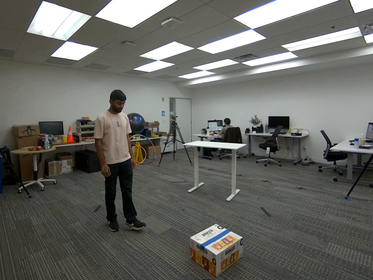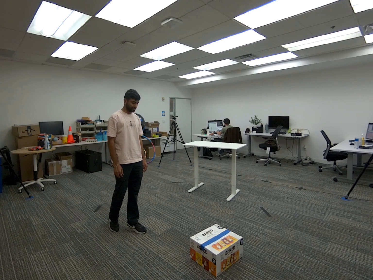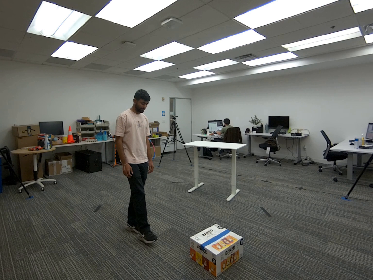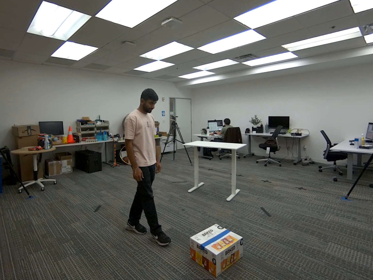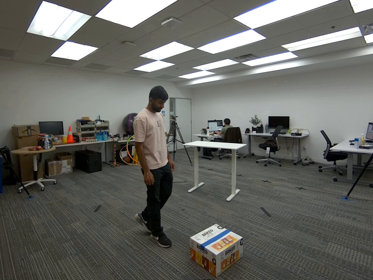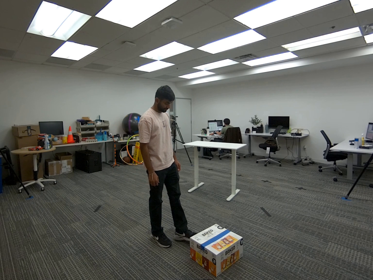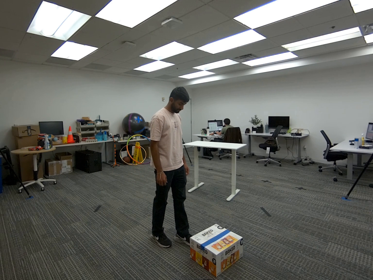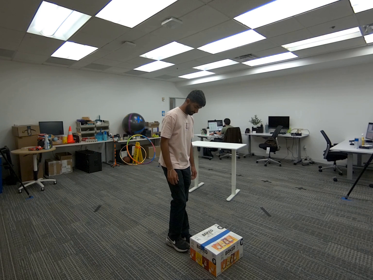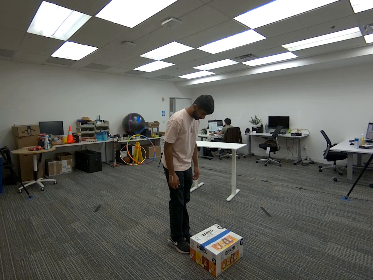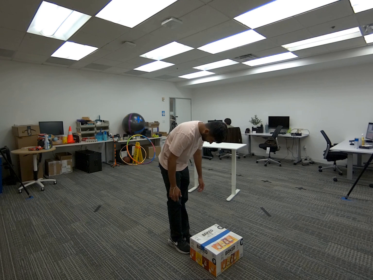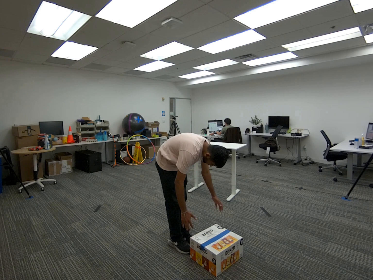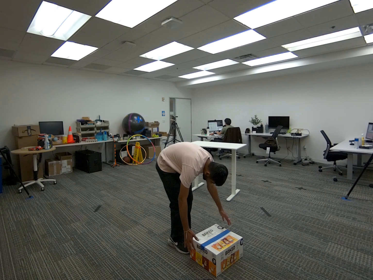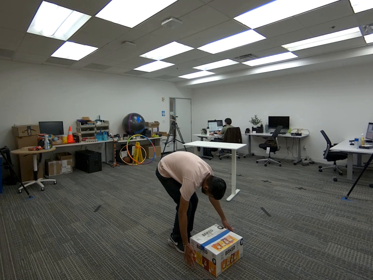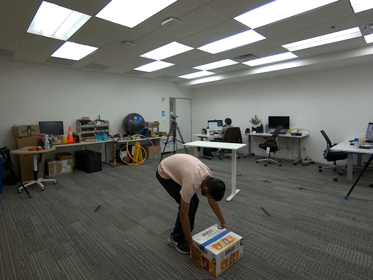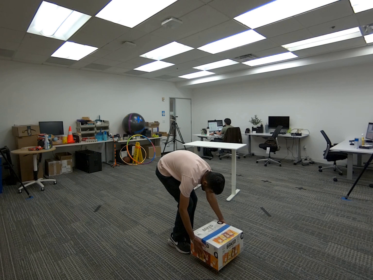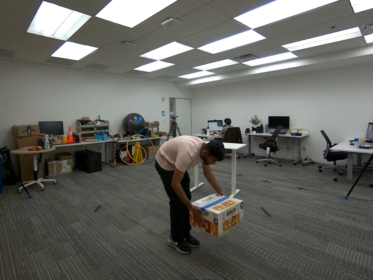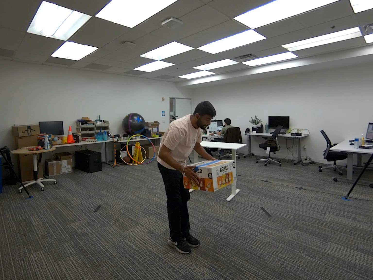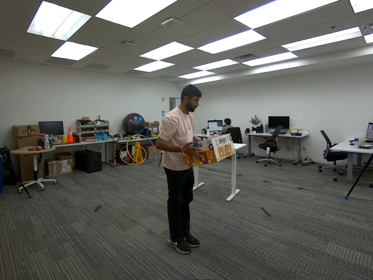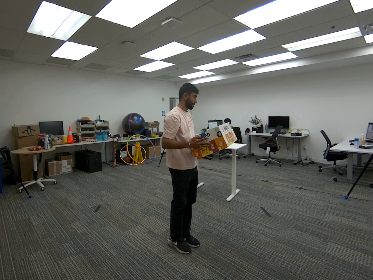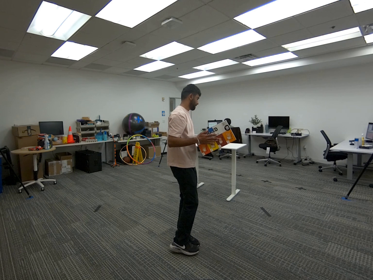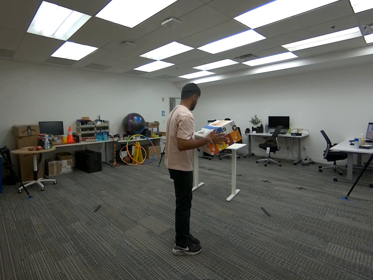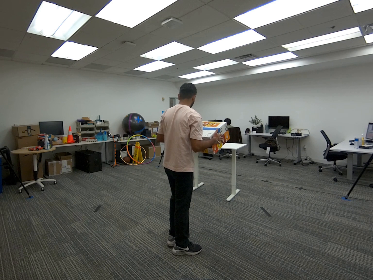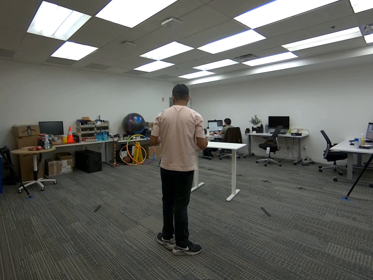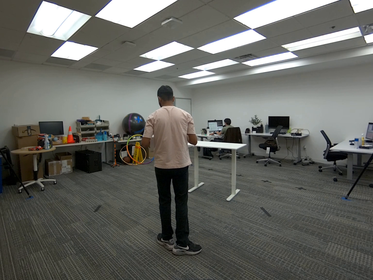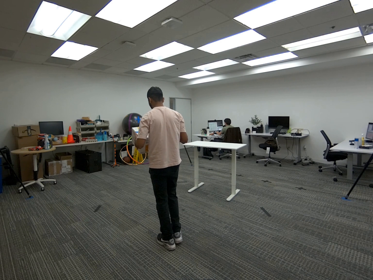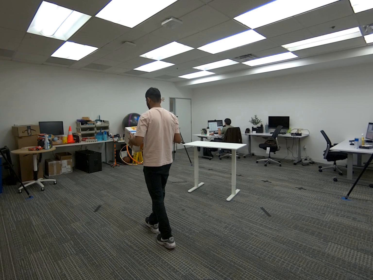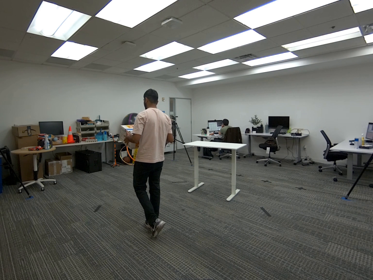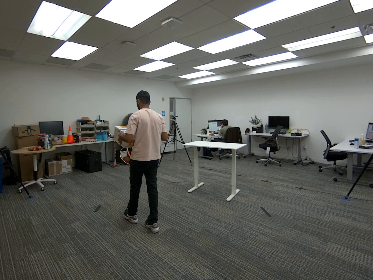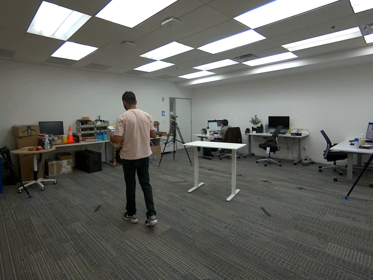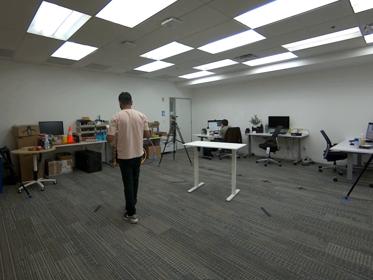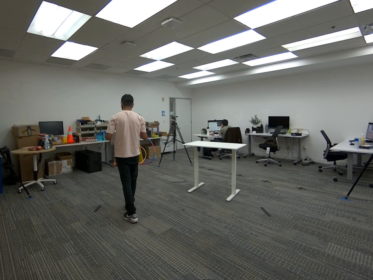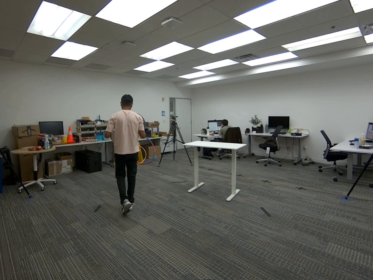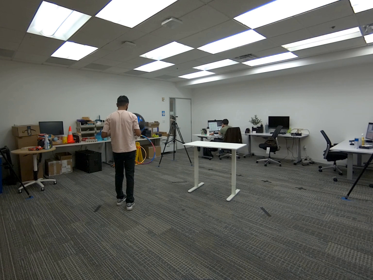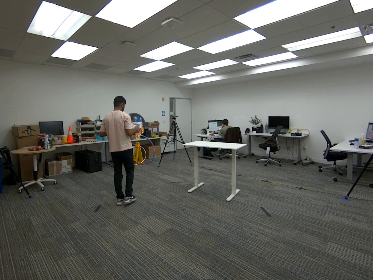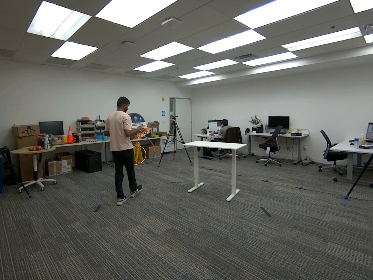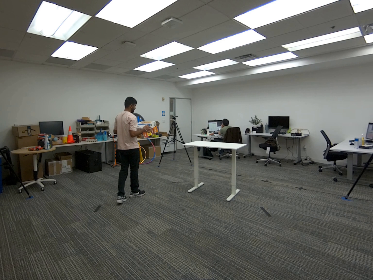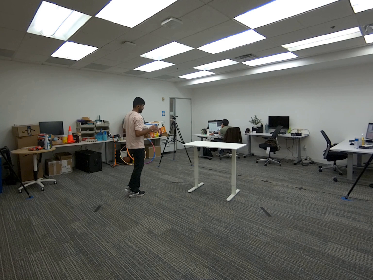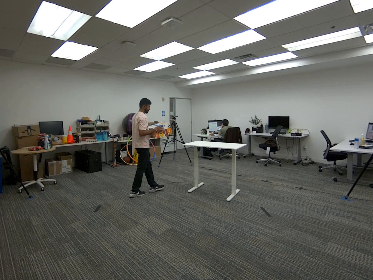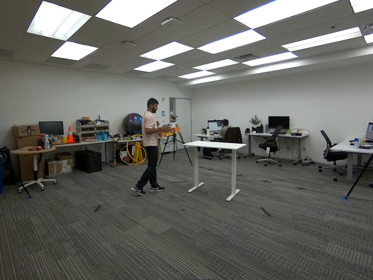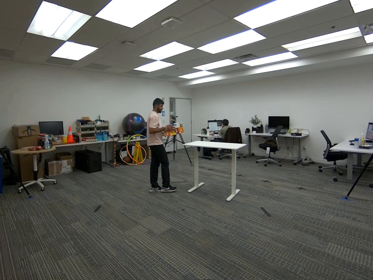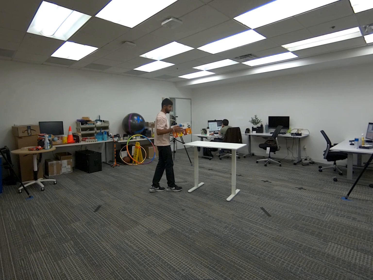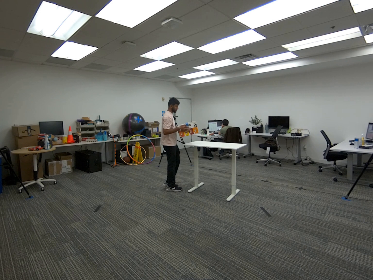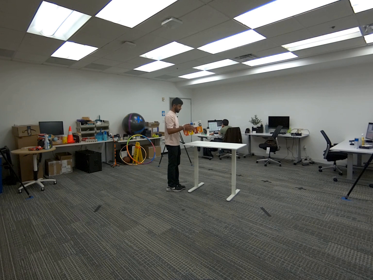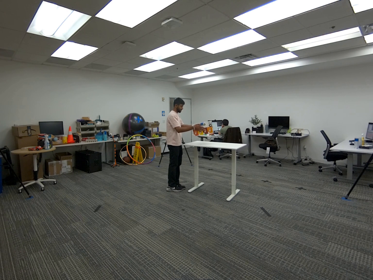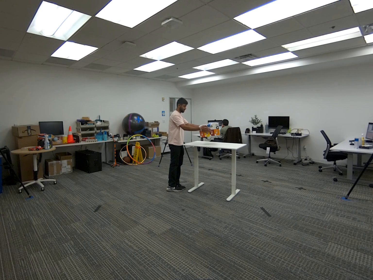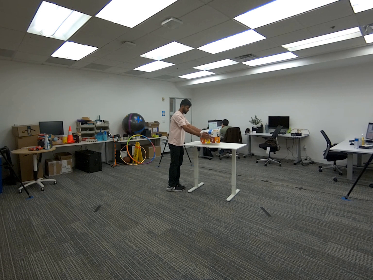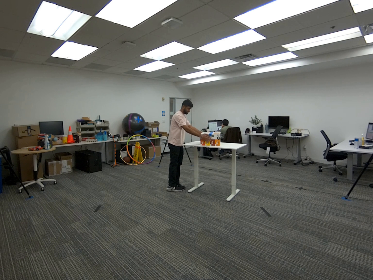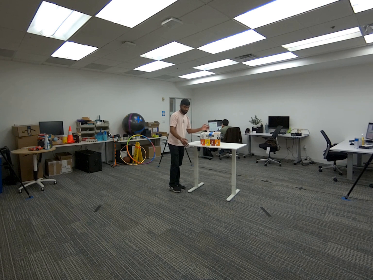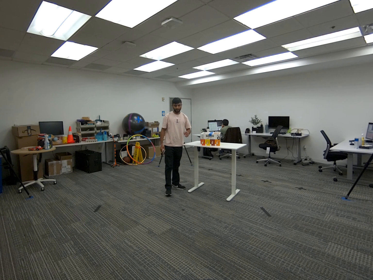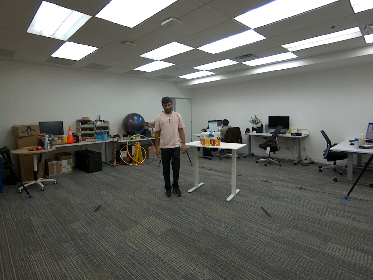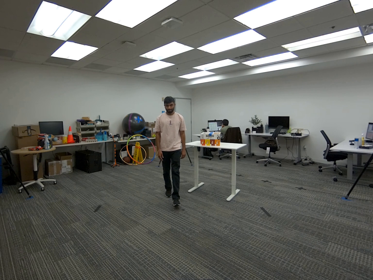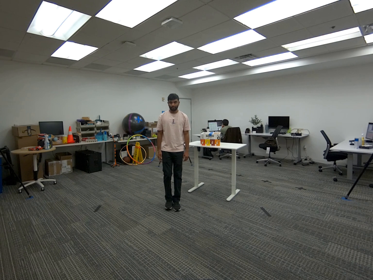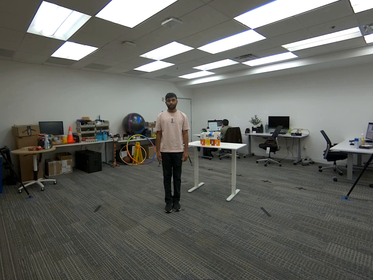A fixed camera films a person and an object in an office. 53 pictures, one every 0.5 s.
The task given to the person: Walk to the snack box on the ground, use both hands to pick up the box and place it on the white desk.
